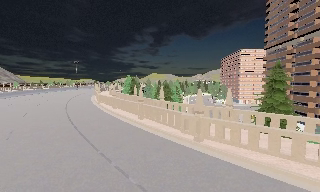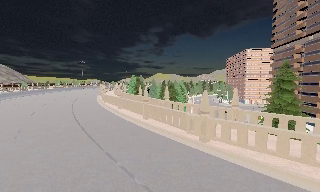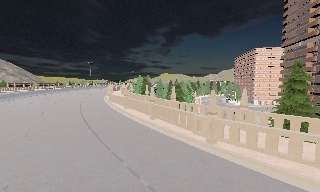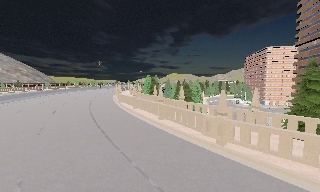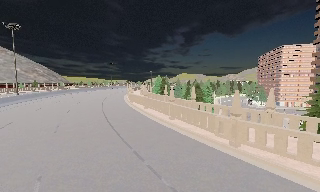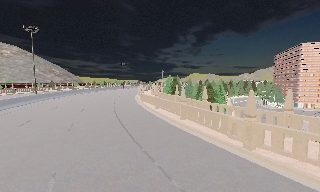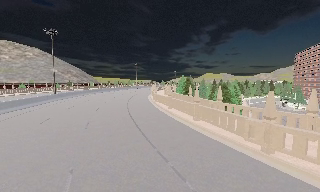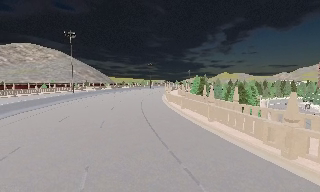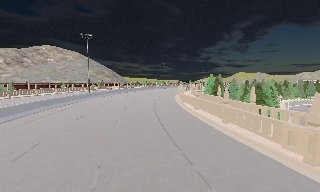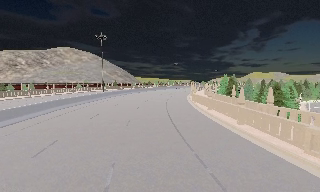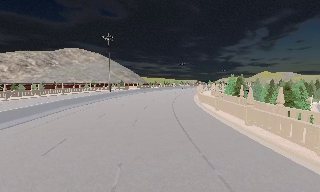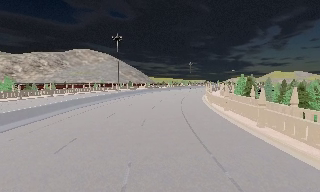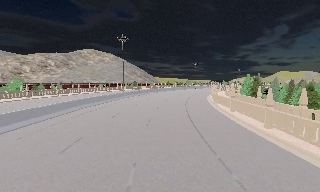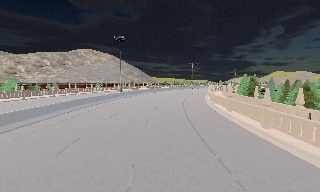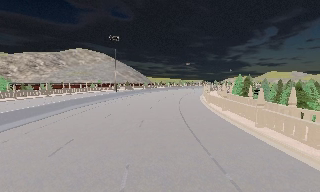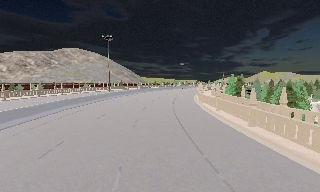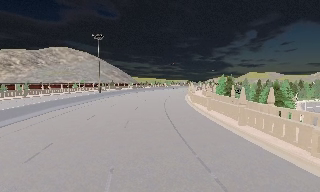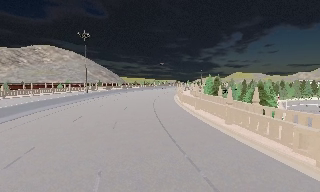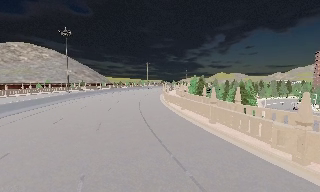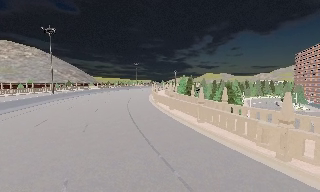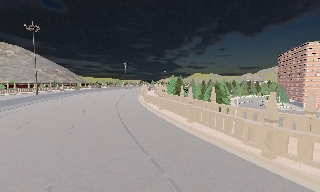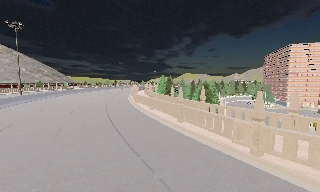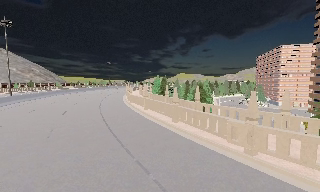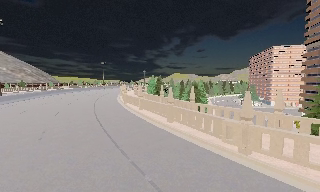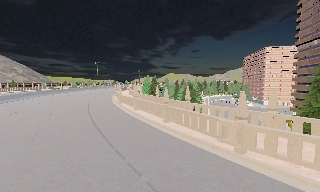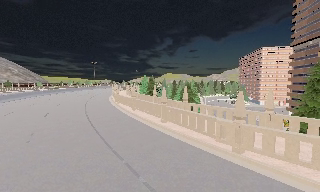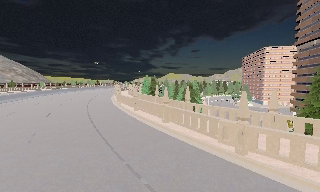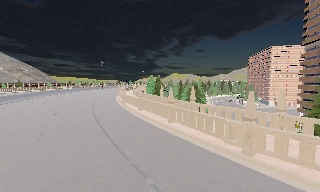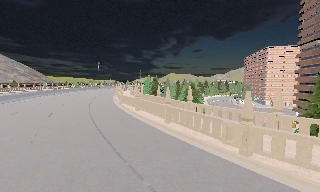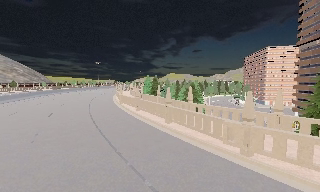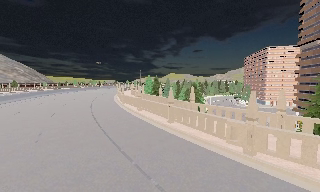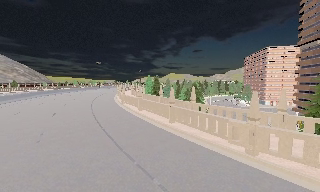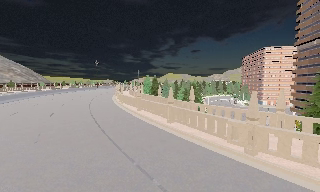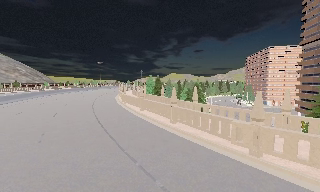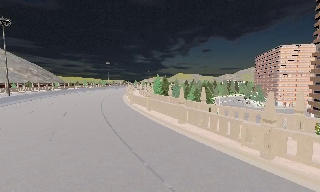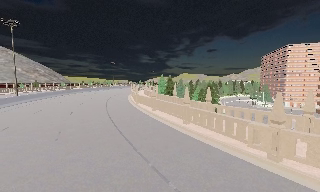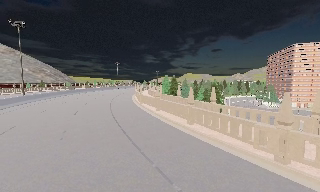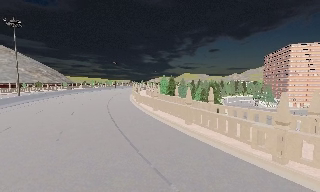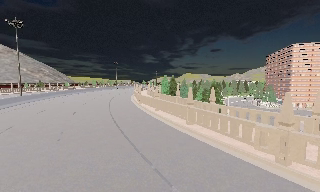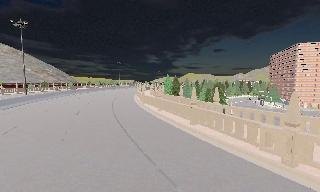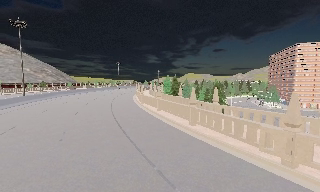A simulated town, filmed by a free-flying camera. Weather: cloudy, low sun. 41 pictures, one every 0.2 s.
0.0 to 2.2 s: The camera pans to its left, which is counterclockwise from overhead, by about 40 degrees. It travels forward, about 0.5 m.
2.2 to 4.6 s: The camera pans to its right, which is clockwise from overhead, by about 30 degrees. It travels forward, about 0.5 m, so what stands in front looms larger.
4.6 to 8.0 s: The camera travels forward and to its left, about 1 m, so what stands in front looms larger.
The film runs forward here.
